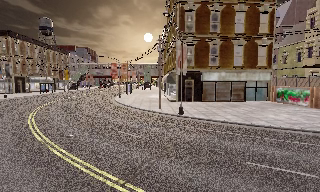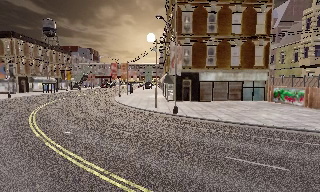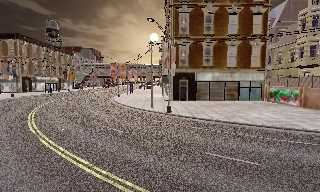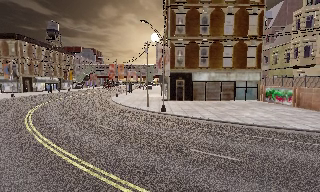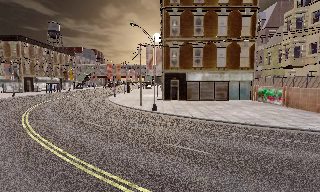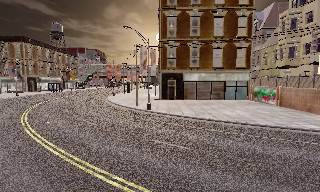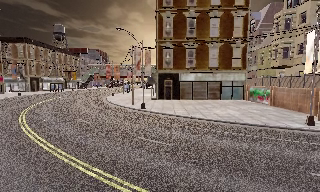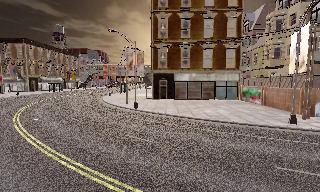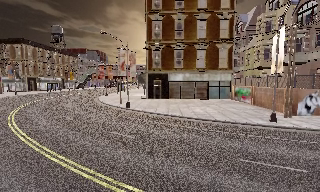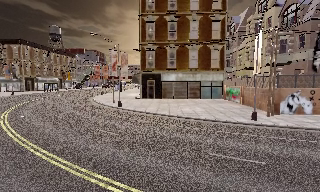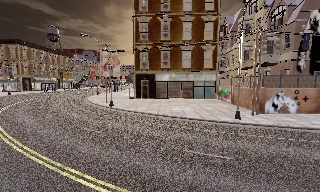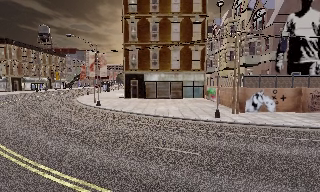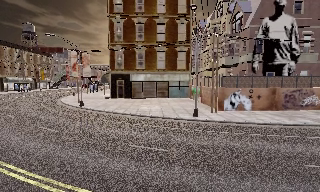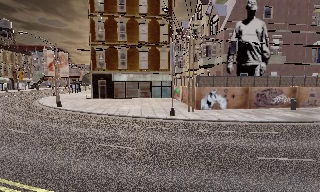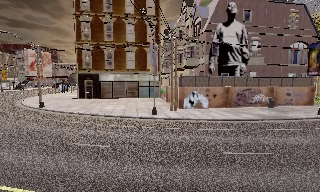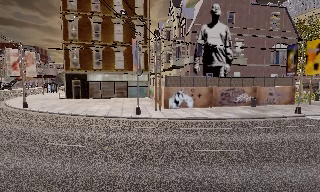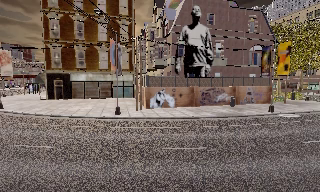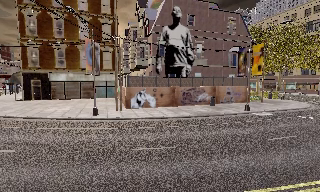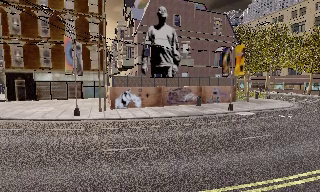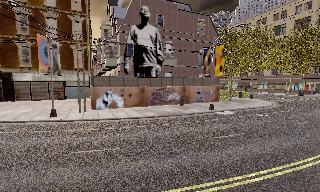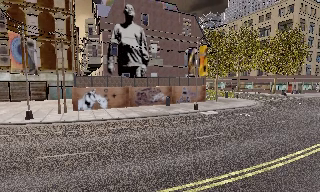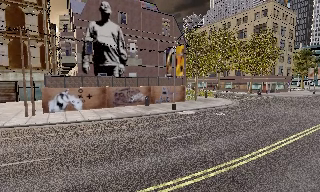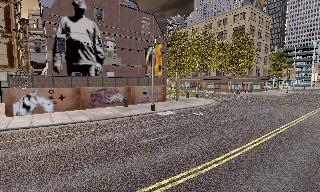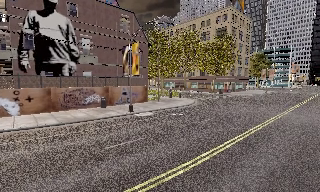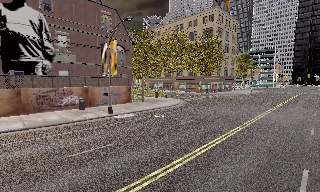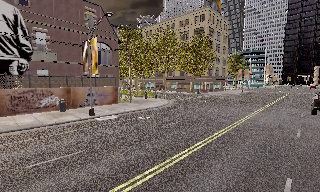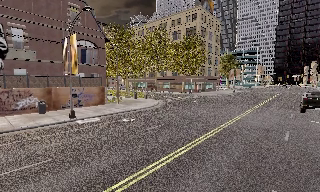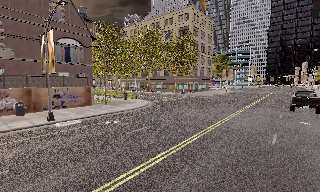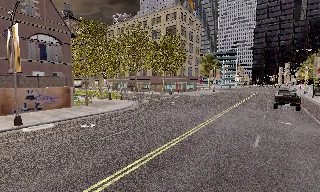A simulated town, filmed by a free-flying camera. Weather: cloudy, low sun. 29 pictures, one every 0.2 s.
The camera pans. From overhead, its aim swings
clockwise.
The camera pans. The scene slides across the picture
to the left.
0.0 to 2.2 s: The camera travels to its right and backward, about 12 m, so close, fixed things drift to the left.
2.2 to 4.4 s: The scene slides to the left, as the camera pans about 40 degrees to its right. It travels to its right, about 10 m, so close, fixed things drift to the left.
4.4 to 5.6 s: The scene slides to the left, as the camera pans about 15 degrees to its right. It travels to its right and forward, about 6 m, so close, fixed things drift to the left.
The film runs forward here.
